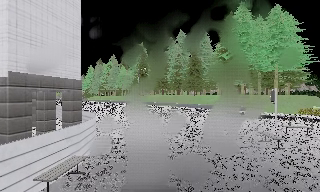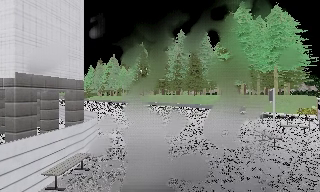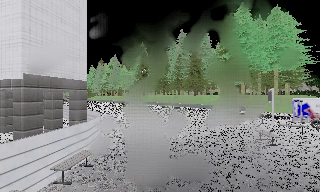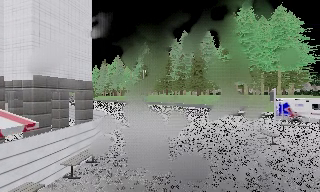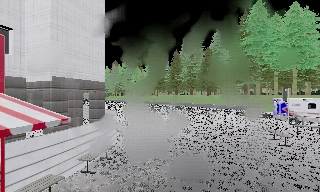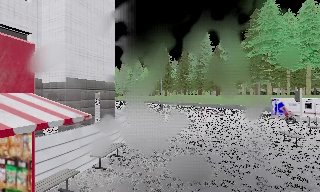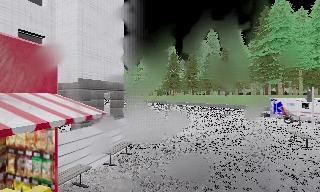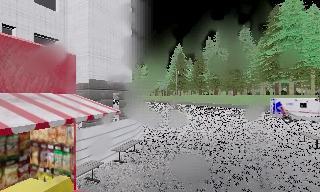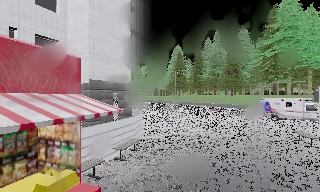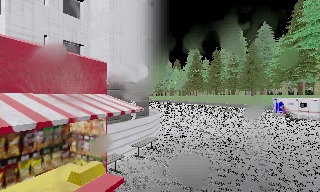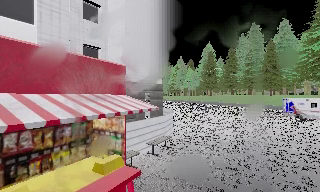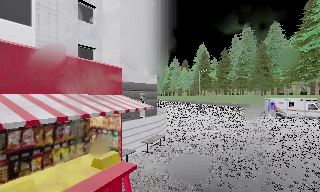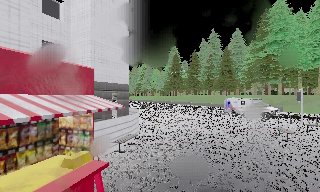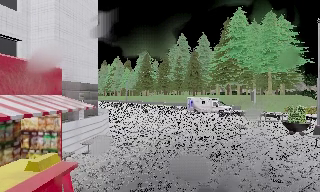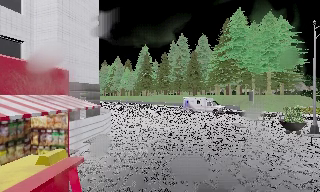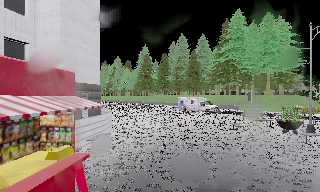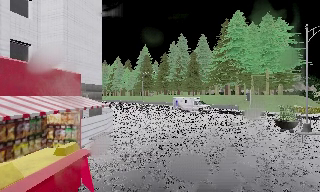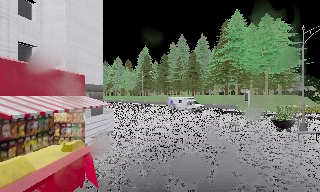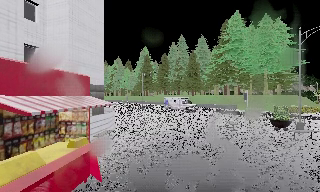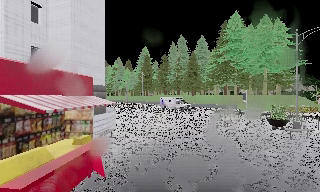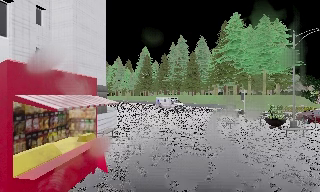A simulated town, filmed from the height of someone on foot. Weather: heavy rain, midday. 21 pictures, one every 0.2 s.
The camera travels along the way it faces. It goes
backward.
0.0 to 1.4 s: The camera pans to its left, which is counterclockwise from overhead, by about 15 degrees. It travels backward, about 1.5 m, so what stands in front gets smaller.
1.4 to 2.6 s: The scene slides to the left, as the camera pans about 10 degrees to its right. It travels backward, about 1.5 m, so what stands in front gets smaller.
2.6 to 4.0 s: The camera travels backward, about 2 m, so what stands in front gets smaller.
The film runs backward here.
